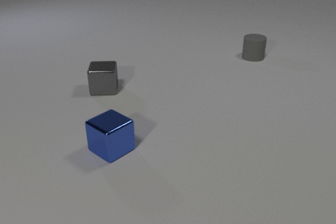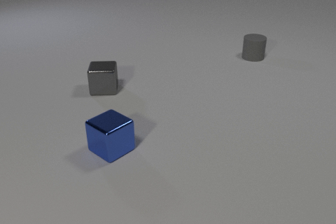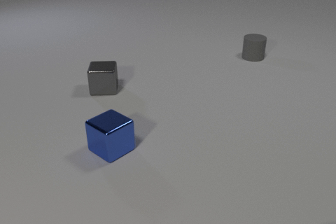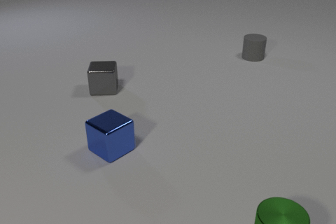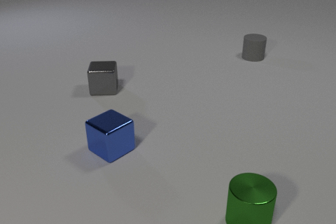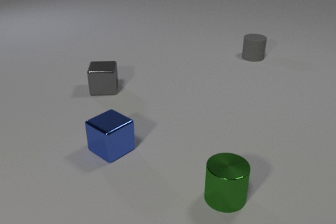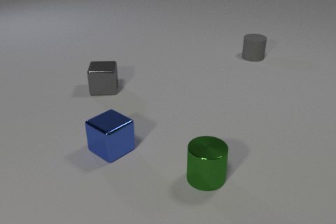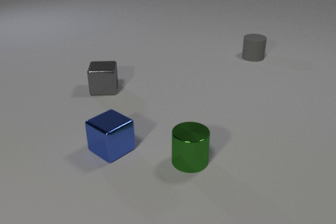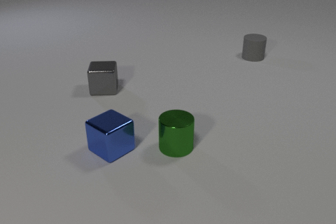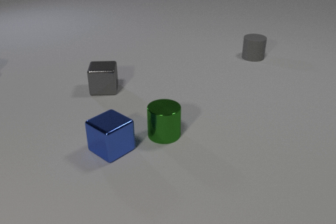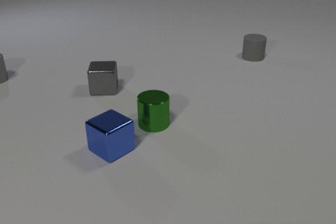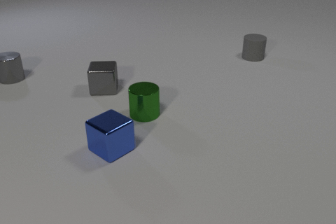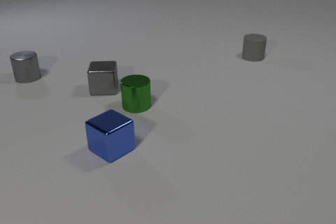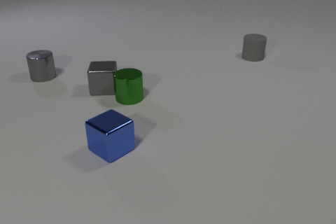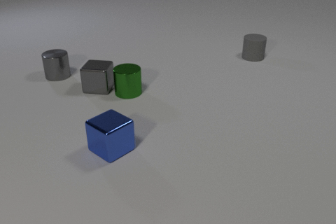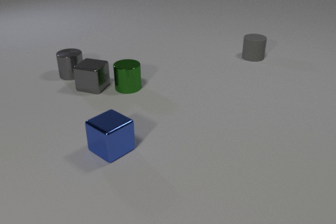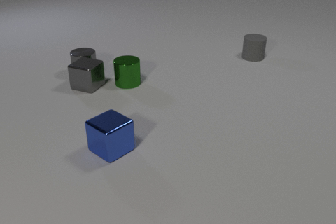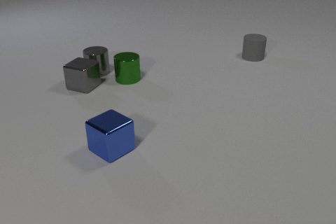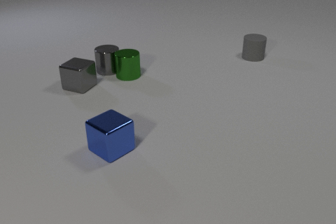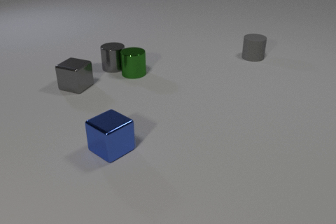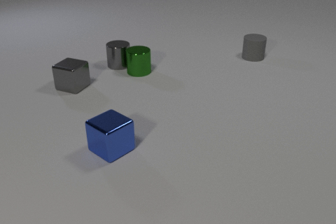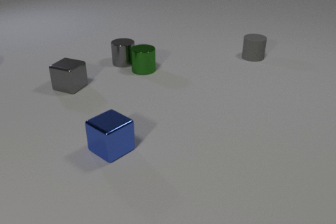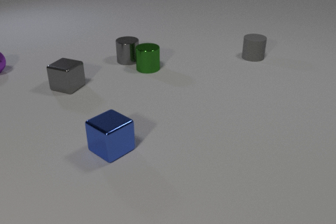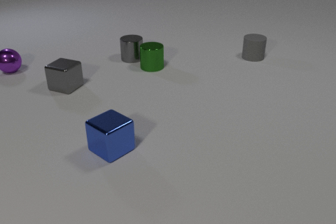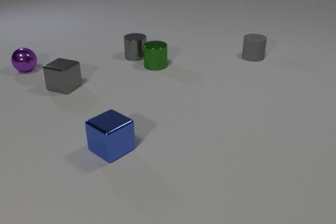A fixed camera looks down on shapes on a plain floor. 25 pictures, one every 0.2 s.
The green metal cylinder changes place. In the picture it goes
away from the camera.
The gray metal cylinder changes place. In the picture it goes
to the right.
0.0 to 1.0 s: The green metal cylinder comes in at the bottom edge, slides away from the camera and to the left.
1.0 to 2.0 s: The green metal cylinder slides away from the camera and to the left. The gray metal cylinder comes in at the left edge, slides to the right.
2.0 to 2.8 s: The green metal cylinder slides away from the camera. The gray metal cube moves, and ends about where it began. The gray metal cylinder slides to the right. The green metal cylinder and the gray metal cube collide.
2.8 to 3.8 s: The green metal cylinder slides away from the camera. The gray metal cube slides to the left. The gray metal cylinder slides to the right. The gray metal cube and the gray metal cylinder collide. The green metal cylinder and the gray metal cylinder collide.
3.8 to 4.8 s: The green metal cylinder slides to the right and away from the camera. The gray metal cube slides to the left. The gray metal cylinder slides away from the camera and to the right. The purple metal sphere comes in at the left edge, rolls to the right.
What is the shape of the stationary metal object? cube.
What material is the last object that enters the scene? metal.
How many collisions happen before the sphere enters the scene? 3.
